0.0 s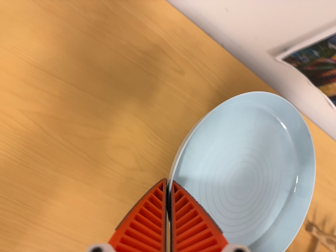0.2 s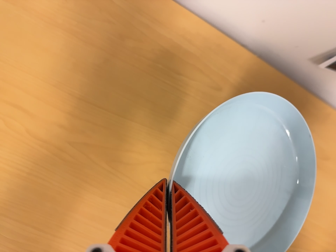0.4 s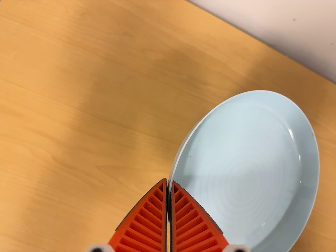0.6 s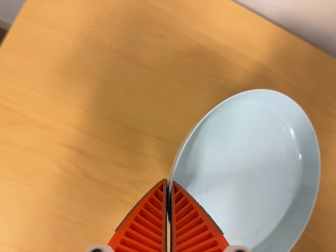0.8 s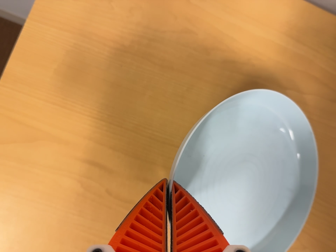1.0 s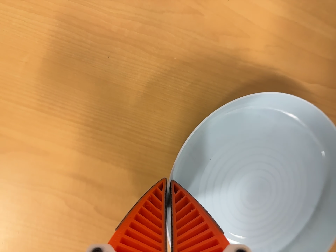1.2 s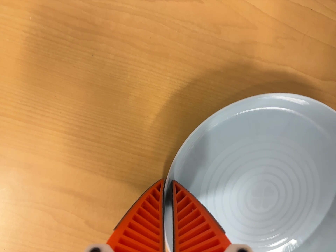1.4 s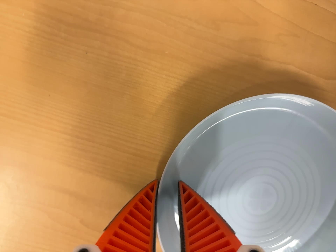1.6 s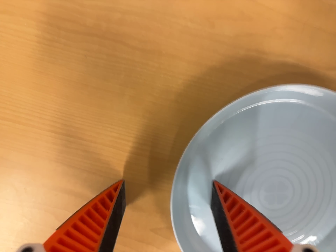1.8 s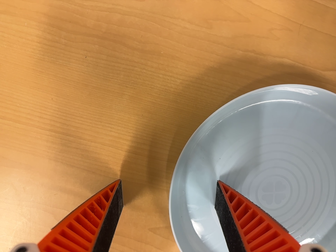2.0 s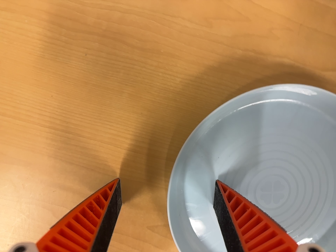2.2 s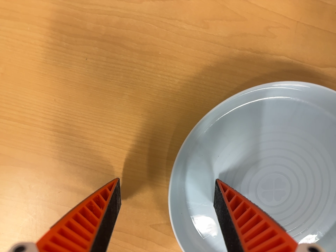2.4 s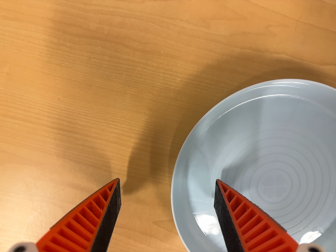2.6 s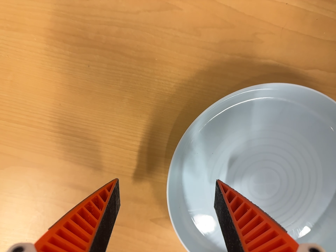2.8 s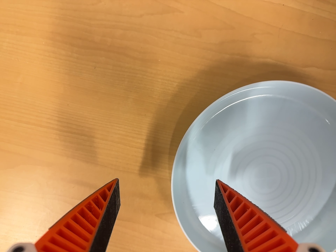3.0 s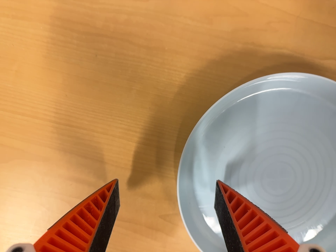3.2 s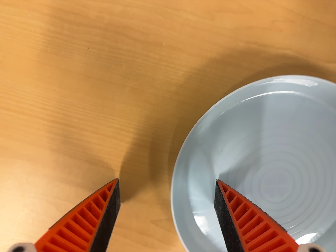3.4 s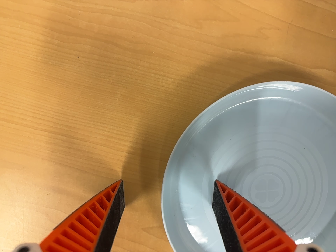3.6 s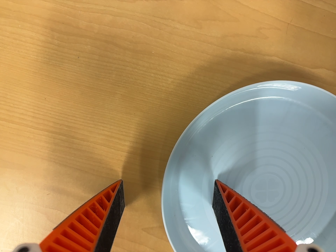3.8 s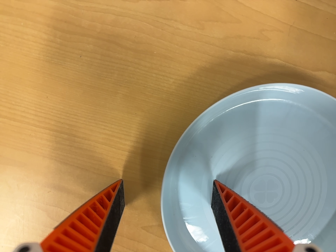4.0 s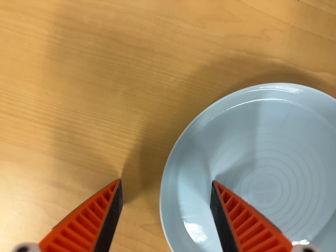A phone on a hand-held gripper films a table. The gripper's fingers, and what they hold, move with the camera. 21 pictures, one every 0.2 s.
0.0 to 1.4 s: The camera pans to its left by about 20 degrees. It travels toward the top of its view and forward, about 26 cm. Its aim tips toward the bottom of its view by about 20 degrees. It rolls about its line of sight by about 10 degrees, and the scene rotates counterclockwise.
1.4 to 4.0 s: The camera shifts only a little, or ends up much as it began.
The film runs backward here.
